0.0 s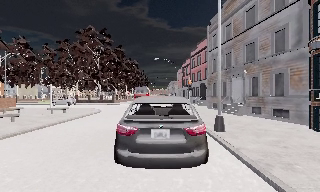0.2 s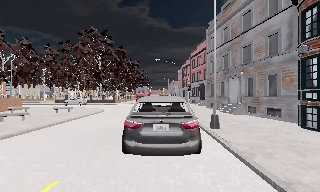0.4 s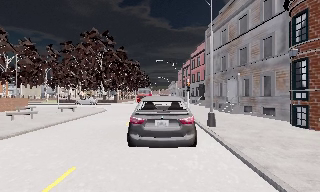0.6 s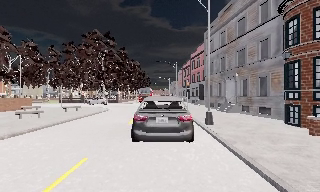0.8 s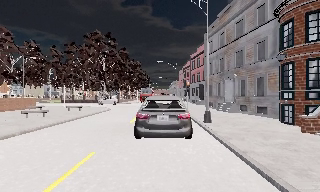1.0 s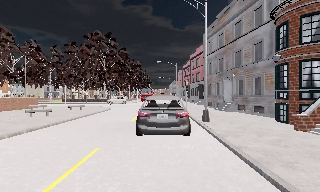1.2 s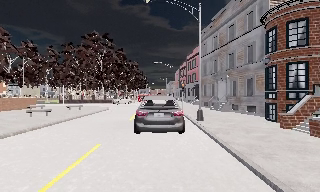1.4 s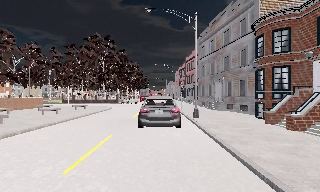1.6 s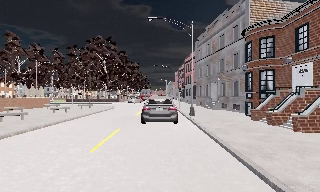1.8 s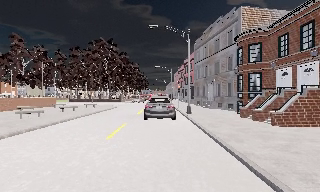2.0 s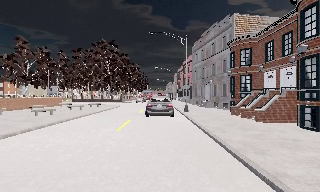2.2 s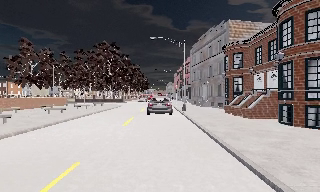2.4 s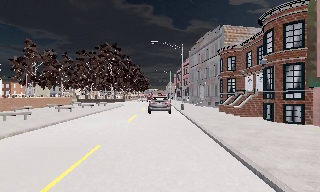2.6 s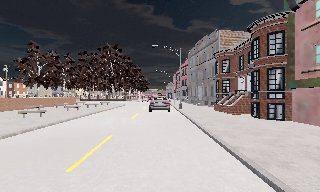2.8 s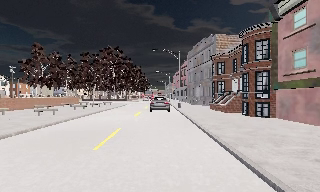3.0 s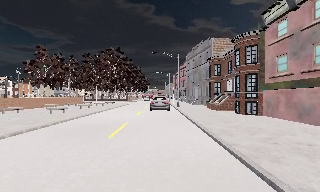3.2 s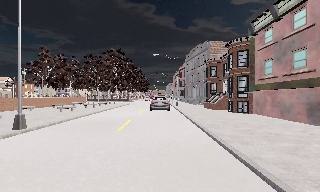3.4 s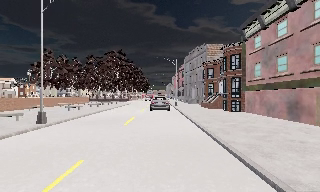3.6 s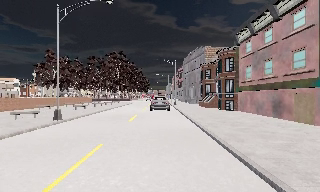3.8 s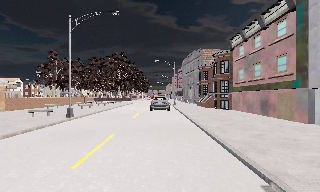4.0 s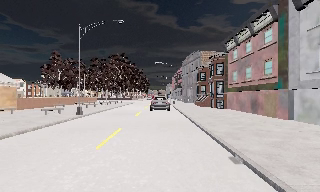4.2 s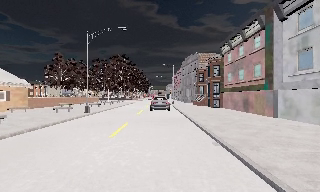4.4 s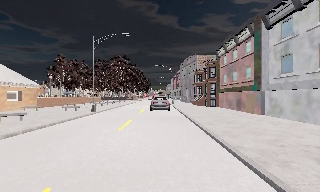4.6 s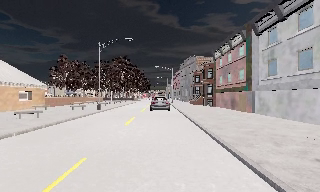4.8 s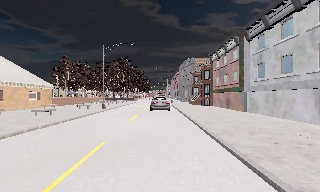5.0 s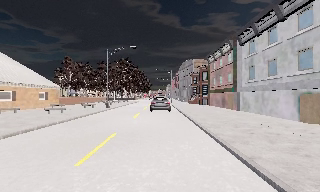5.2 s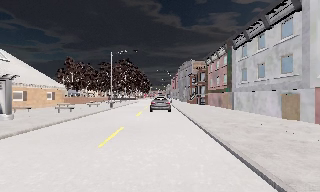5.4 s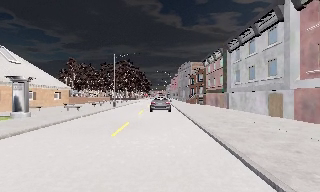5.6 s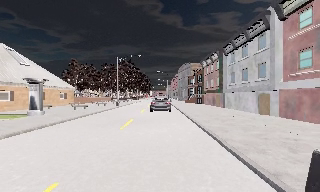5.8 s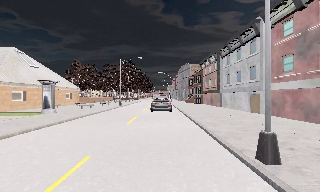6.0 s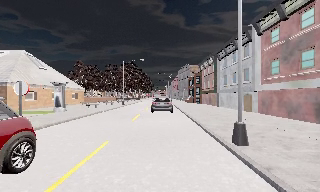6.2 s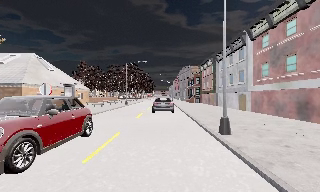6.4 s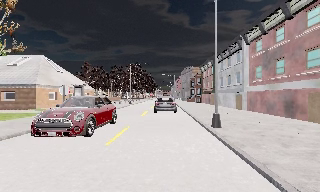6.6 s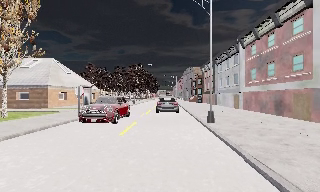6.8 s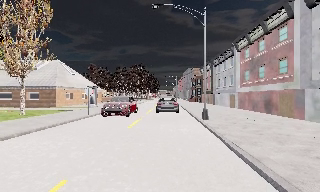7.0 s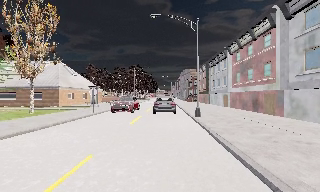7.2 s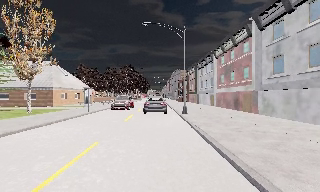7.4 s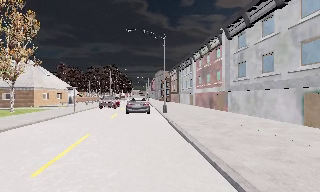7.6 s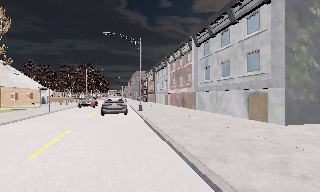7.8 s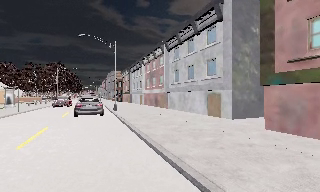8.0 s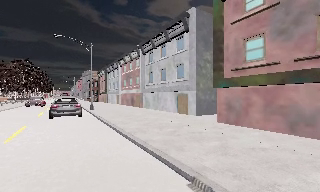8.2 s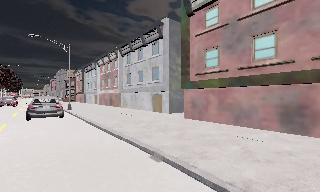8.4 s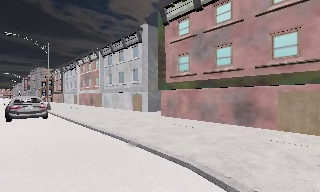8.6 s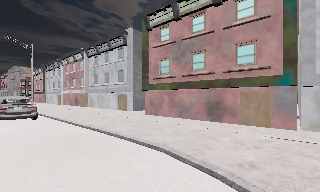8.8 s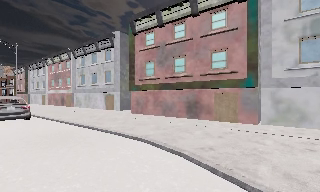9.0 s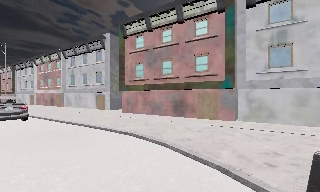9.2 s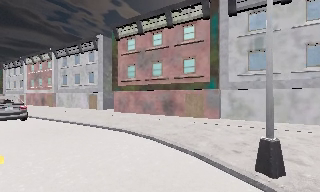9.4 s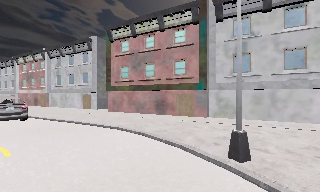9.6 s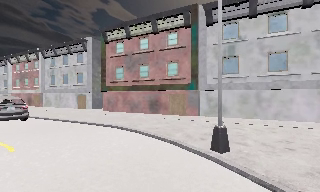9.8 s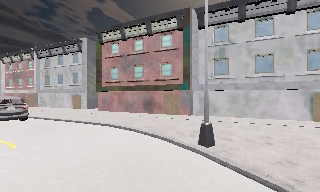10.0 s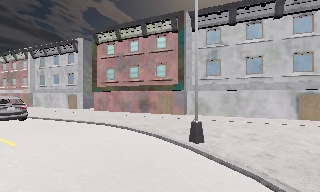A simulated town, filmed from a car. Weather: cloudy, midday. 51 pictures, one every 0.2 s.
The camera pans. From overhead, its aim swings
clockwise.
The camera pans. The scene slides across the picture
to the left.
0.0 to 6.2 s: The camera travels backward, about 40 m, so what stands in front gets smaller. It gains speed.
6.2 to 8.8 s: The camera swings to its right by about 55 degrees, and the scene slides to the left. It travels backward, about 17 m.
8.8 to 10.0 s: The scene slides to the left, as the camera pans about 15 degrees to its right. It travels backward, about 3.5 m, so what stands in front gets smaller. It loses speed.
The film runs backward here.
